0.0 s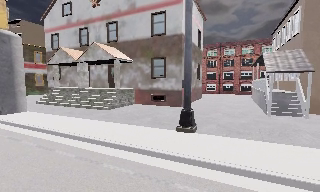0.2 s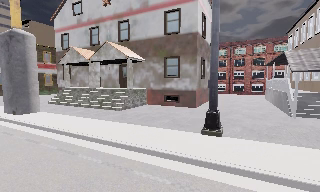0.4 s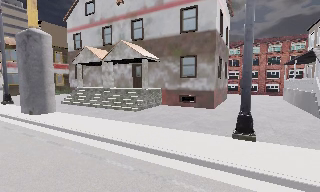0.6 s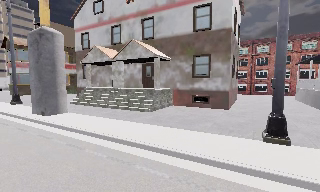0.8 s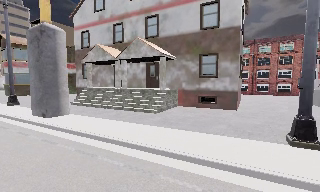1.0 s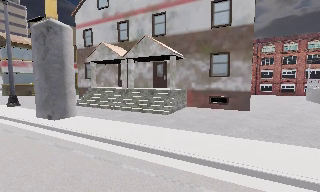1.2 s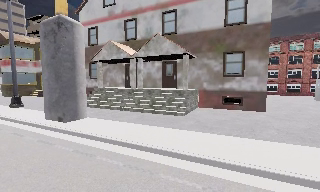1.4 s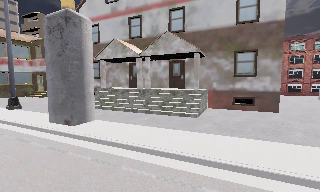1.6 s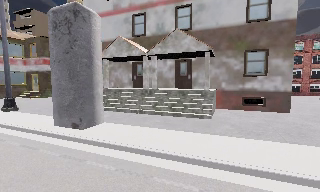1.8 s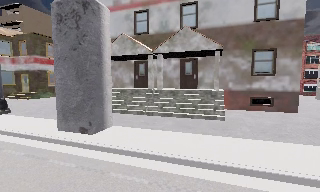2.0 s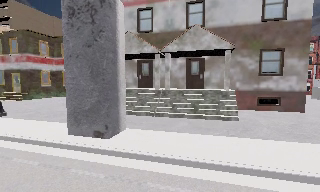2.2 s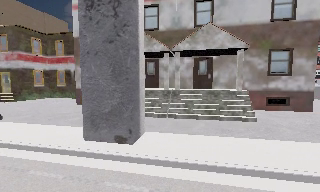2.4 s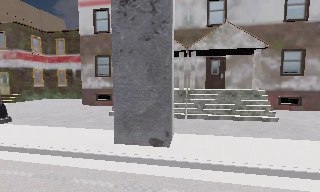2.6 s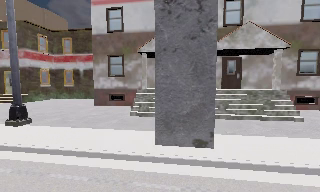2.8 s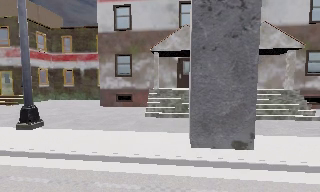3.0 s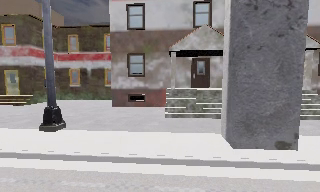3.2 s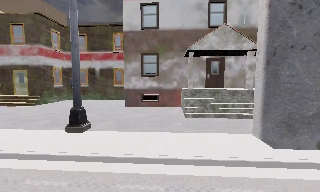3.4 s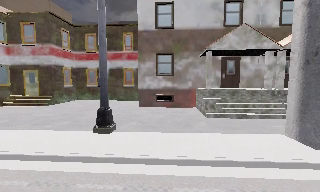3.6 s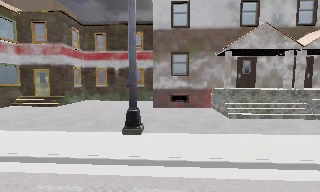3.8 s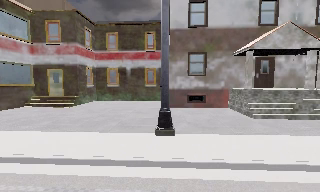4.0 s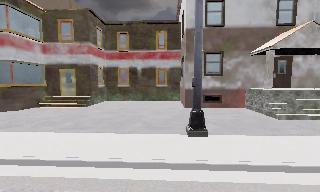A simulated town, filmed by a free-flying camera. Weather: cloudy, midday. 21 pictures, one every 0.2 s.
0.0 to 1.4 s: The camera travels to its left and forward, about 7 m, so close, fixed things drift to the right.
1.4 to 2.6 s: The camera pans to its right, which is clockwise from overhead, by about 15 degrees. It travels to its left, about 7 m, so close, fixed things drift to the right.
2.6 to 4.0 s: The camera travels to its left, about 9 m, so close, fixed things drift to the right.
The film runs forward here.
